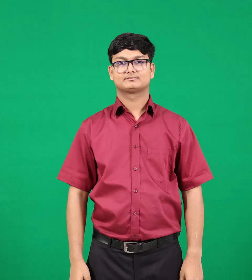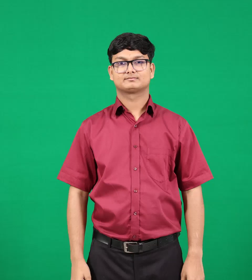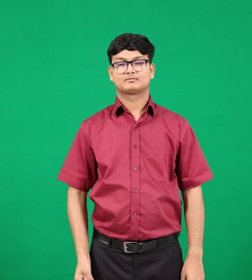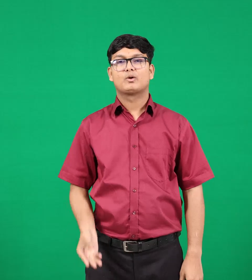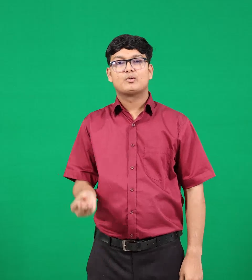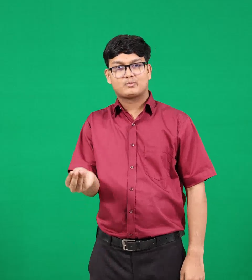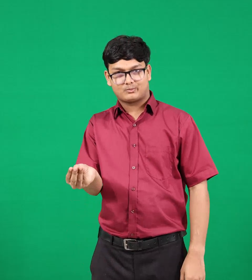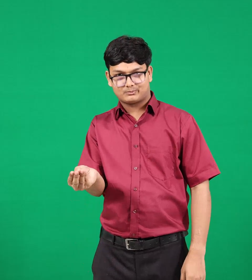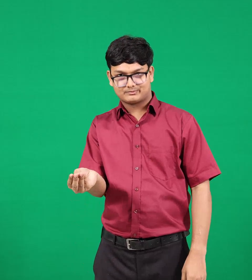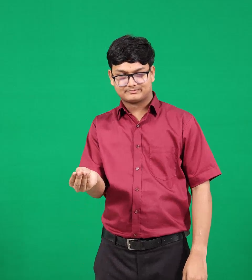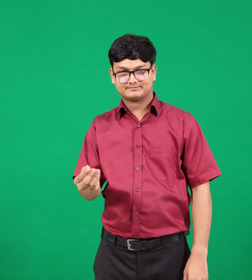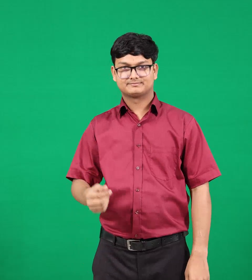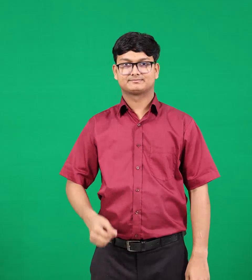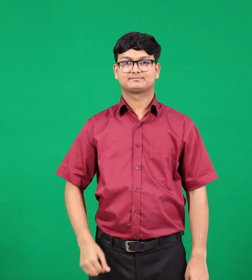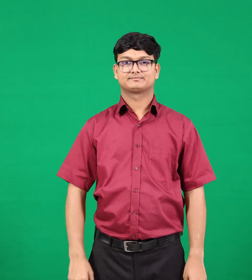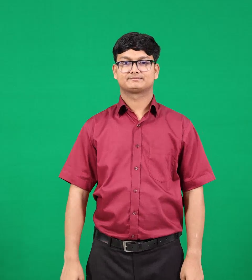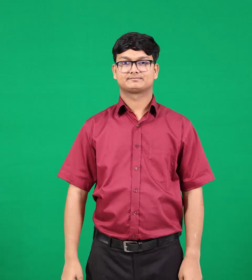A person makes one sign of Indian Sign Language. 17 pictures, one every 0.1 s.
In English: dog
